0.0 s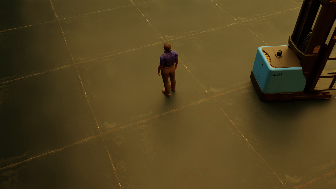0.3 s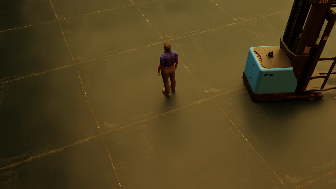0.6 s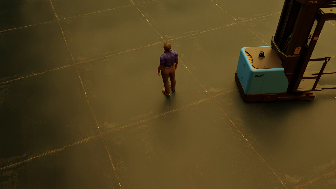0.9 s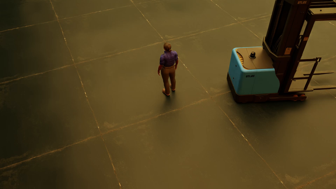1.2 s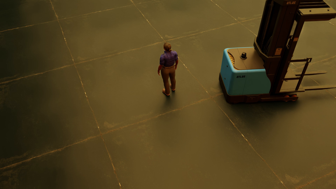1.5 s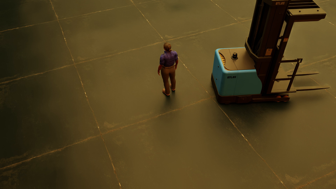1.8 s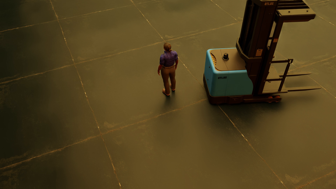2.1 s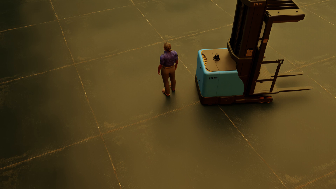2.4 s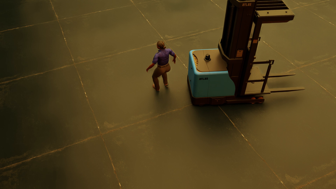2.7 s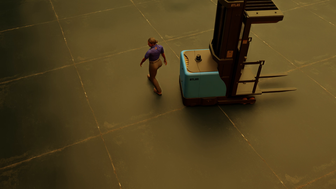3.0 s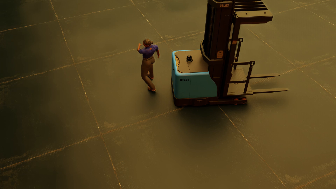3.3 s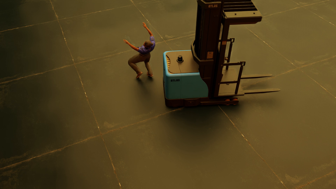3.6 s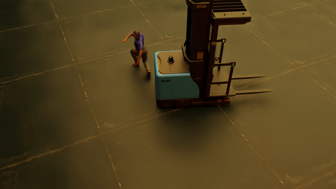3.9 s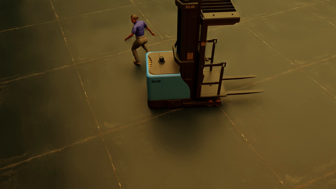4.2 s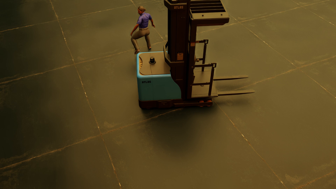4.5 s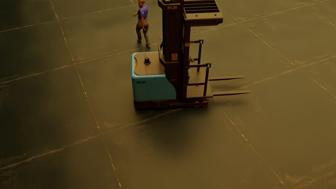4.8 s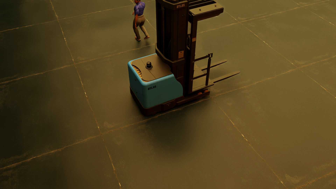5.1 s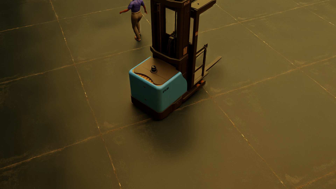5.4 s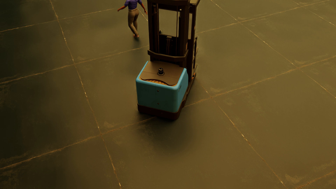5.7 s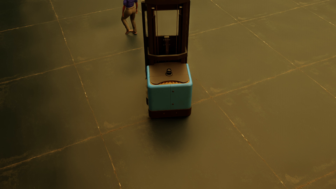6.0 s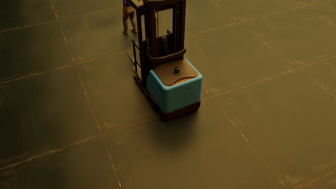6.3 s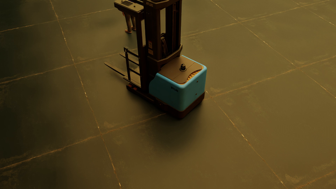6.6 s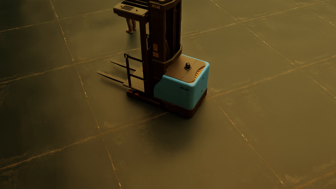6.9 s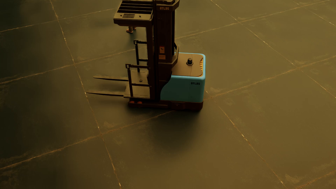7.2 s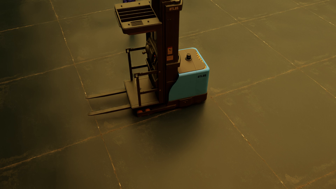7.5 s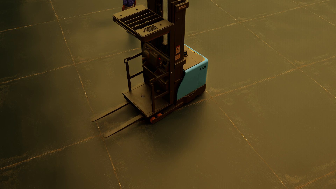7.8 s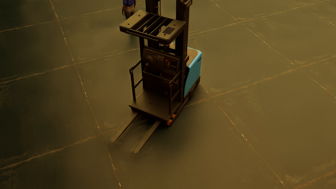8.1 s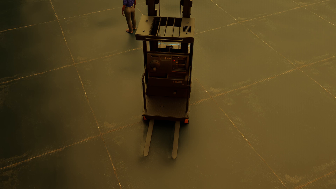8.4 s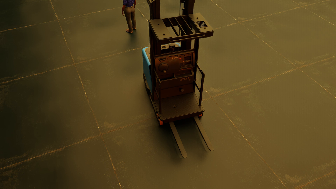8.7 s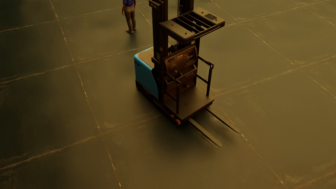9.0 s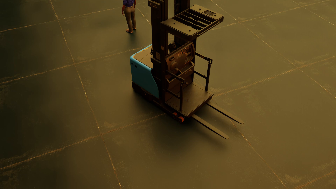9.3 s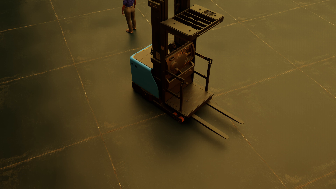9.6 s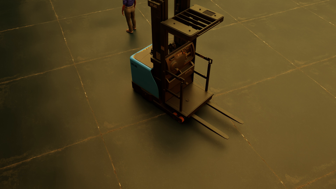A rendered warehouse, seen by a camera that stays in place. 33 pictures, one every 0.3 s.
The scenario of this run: Near miss between a forklift and a person.
